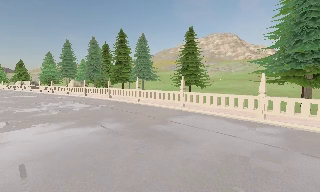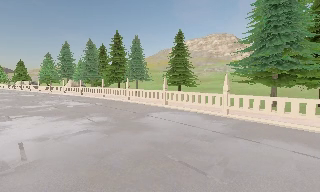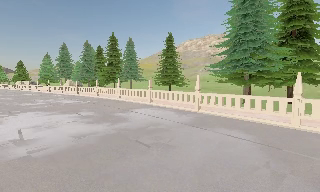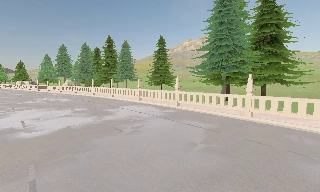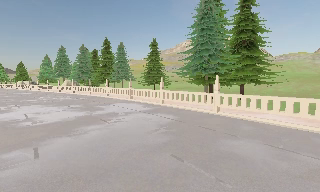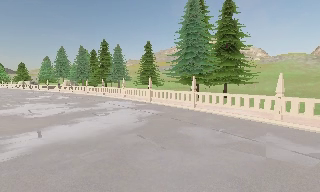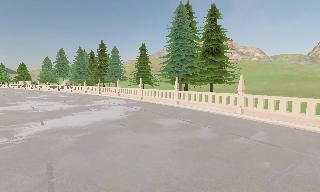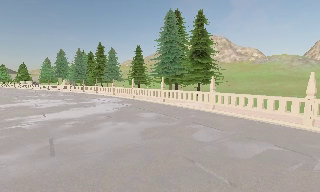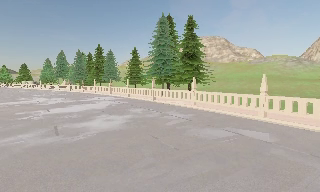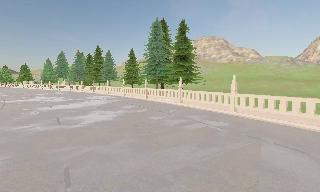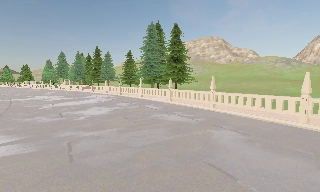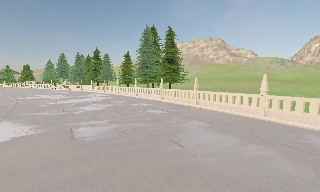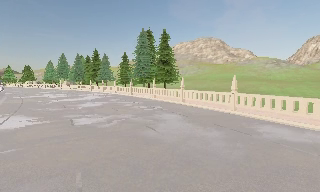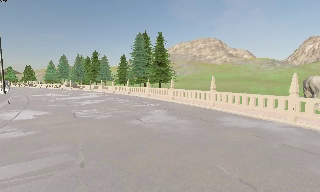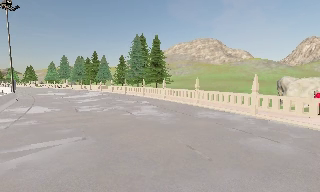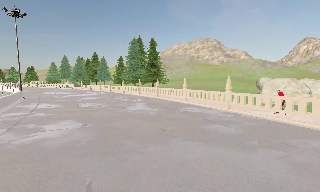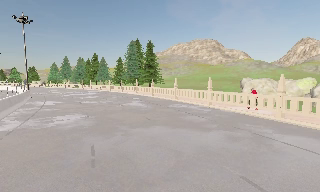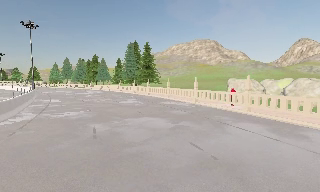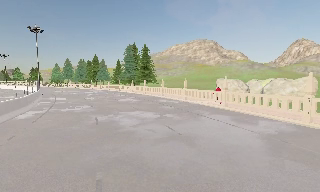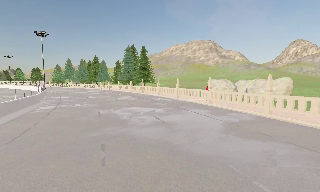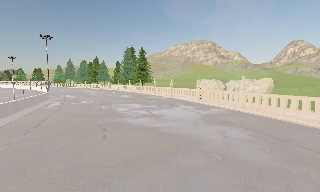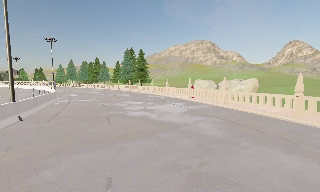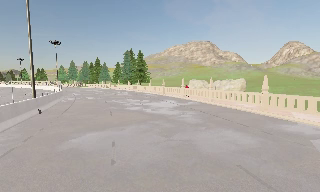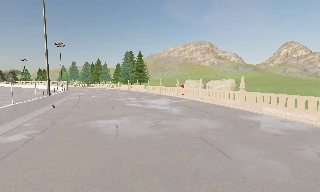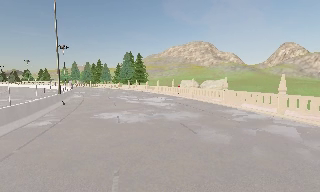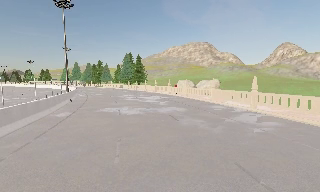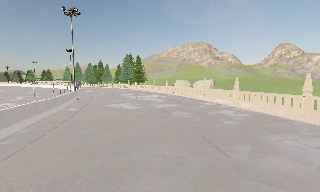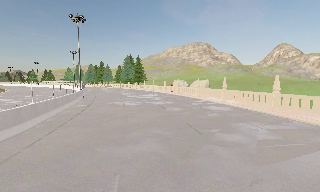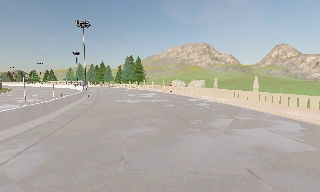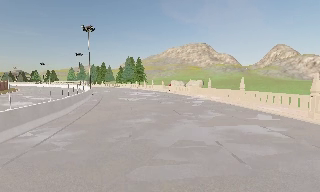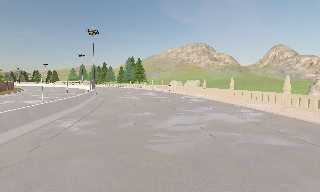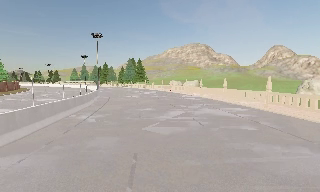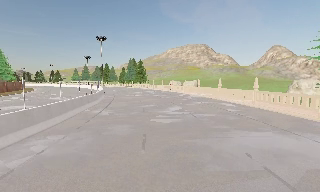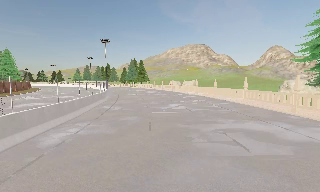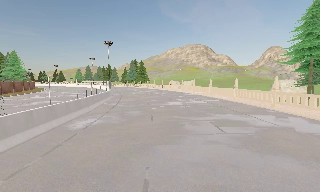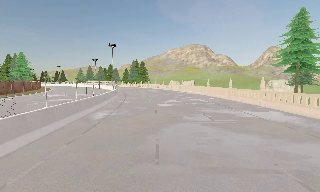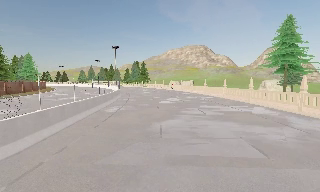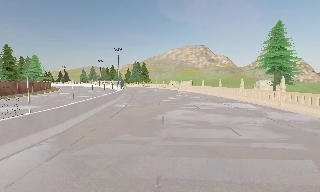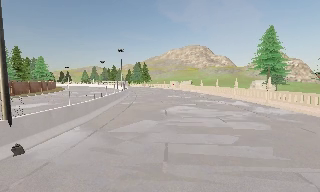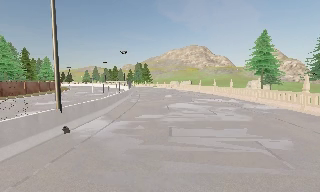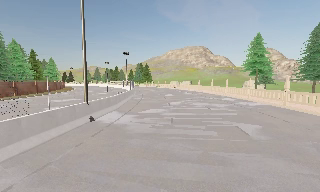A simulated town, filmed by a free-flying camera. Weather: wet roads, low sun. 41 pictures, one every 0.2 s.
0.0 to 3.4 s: The camera travels backward and to its right, about 40 m, so what stands in front gets smaller.
3.4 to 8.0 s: The camera travels backward, about 50 m, so what stands in front gets smaller.
The film runs backward here.
